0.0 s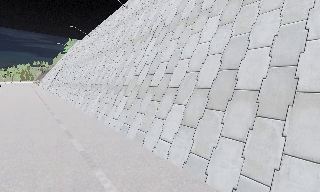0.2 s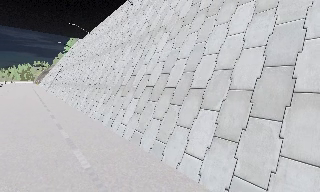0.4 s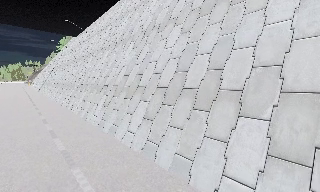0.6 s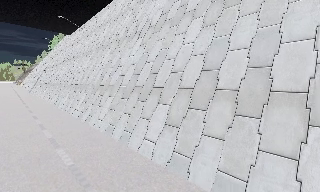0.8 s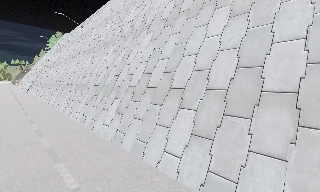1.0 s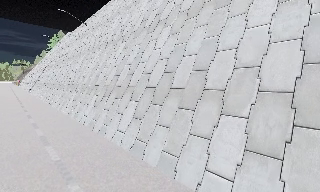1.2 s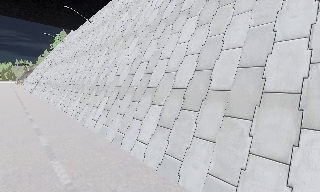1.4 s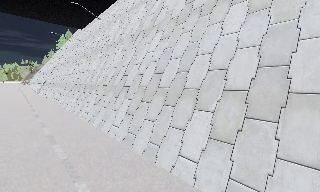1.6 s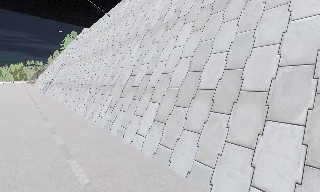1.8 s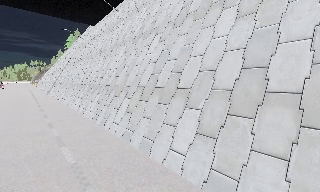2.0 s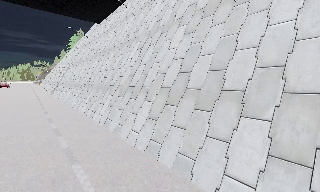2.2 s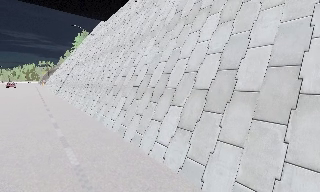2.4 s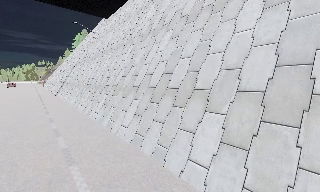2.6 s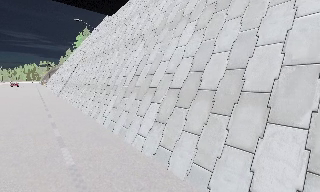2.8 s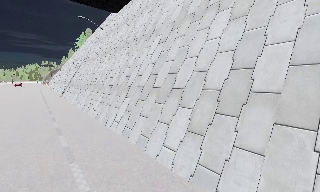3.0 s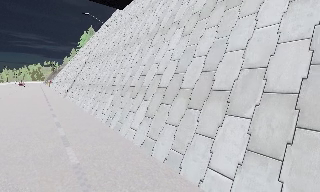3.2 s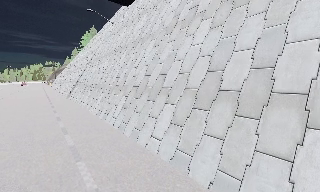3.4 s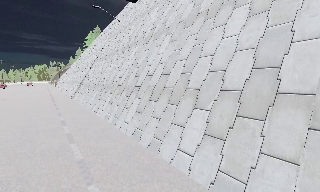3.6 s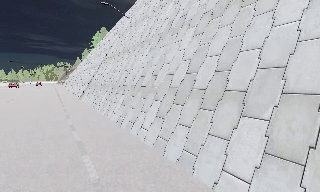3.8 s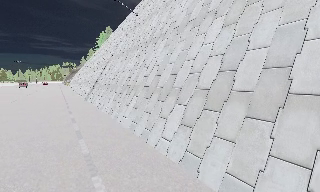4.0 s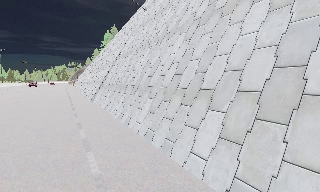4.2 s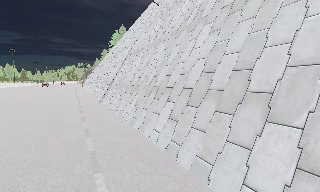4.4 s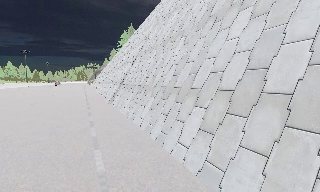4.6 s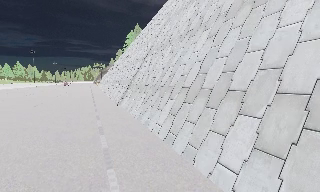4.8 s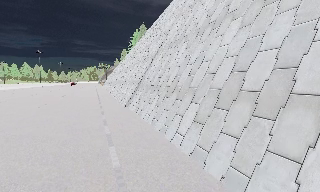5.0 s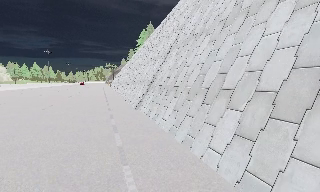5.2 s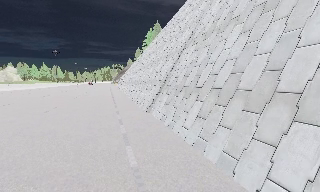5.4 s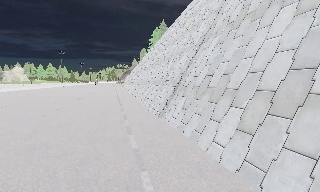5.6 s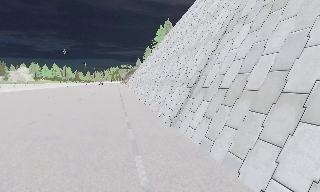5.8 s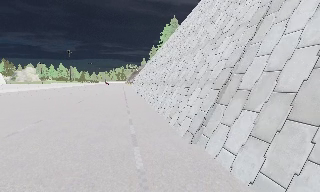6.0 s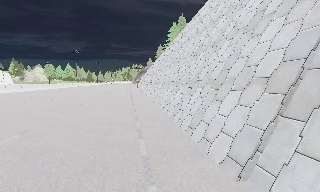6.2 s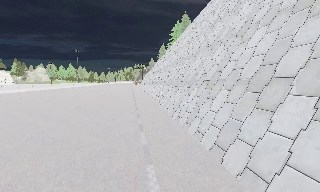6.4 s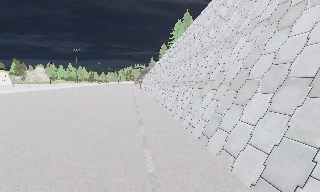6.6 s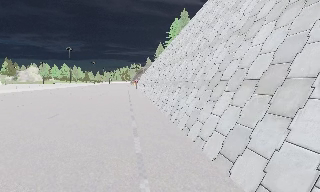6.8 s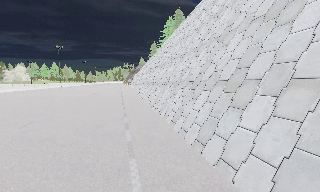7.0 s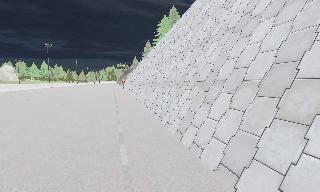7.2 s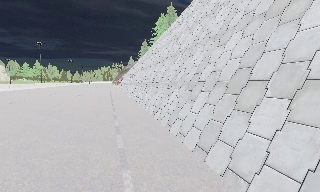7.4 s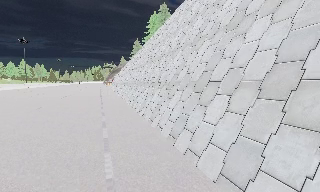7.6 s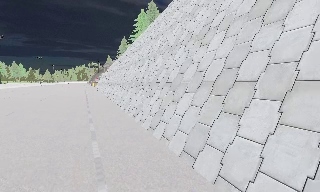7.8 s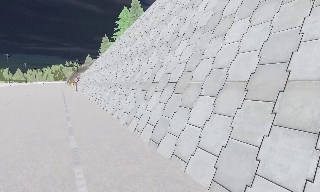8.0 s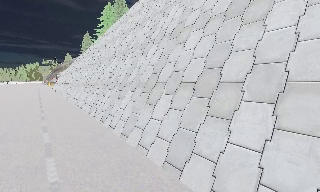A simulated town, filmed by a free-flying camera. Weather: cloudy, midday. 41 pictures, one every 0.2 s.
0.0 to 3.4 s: The camera travels forward and to its left, about 16 m, so what stands in front looms larger.
3.4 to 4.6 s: The camera swings to its left by about 10 degrees, and the scene slides to the right. It travels forward and to its left, about 6 m, so what stands in front looms larger.
4.6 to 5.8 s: The scene slides to the right, as the camera pans about 10 degrees to its left. It travels forward, about 7 m, so what stands in front looms larger.
5.8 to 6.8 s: The camera travels forward, about 7 m, so what stands in front looms larger.
6.8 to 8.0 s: The camera pans to its right, which is clockwise from overhead, by about 25 degrees. It travels forward and to its left, about 7 m, so what stands in front looms larger.
The film runs forward here.
